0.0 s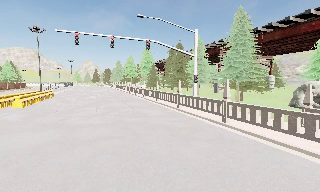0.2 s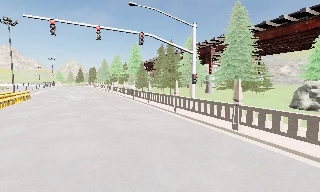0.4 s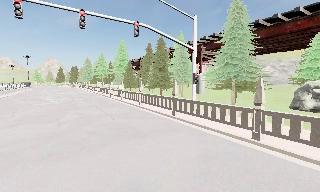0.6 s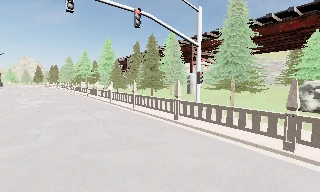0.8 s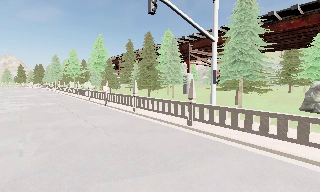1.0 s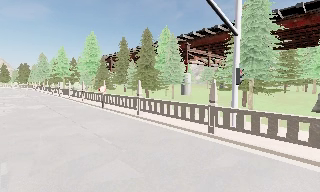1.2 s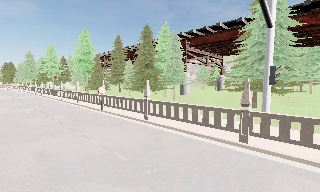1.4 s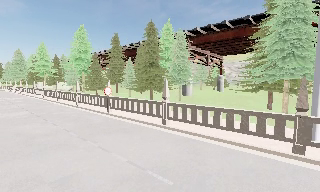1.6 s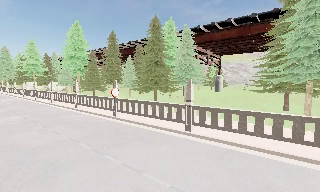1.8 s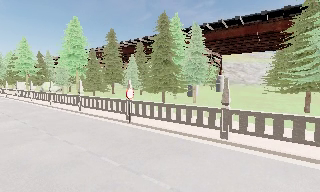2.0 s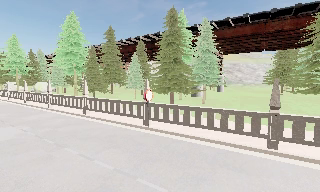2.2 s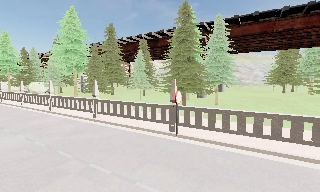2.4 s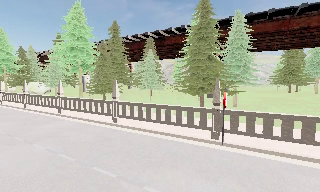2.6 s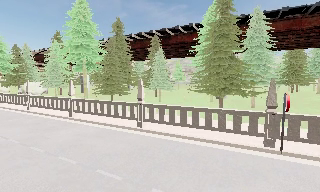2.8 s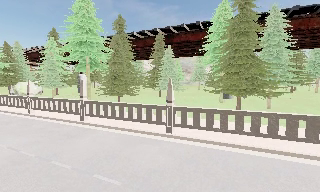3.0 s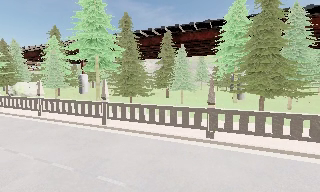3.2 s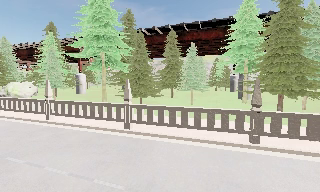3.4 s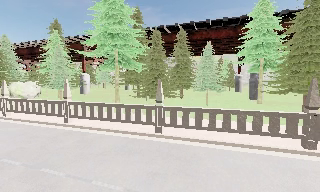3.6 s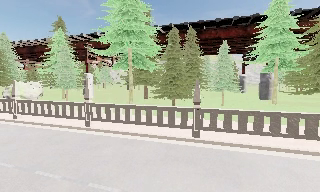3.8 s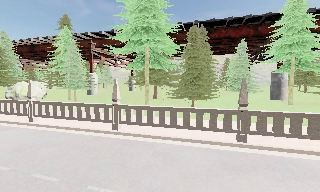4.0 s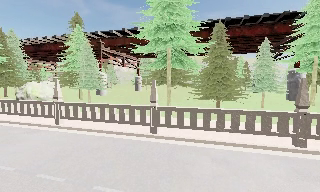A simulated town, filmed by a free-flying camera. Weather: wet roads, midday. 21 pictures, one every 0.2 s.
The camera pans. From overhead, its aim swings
clockwise.
0.0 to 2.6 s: The camera pans to its right, which is clockwise from overhead, by about 40 degrees. It travels to its left and forward, about 25 m, so close, fixed things drift to the right.
2.6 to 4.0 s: The camera pans to its right, which is clockwise from overhead, by about 10 degrees. It travels to its left, about 15 m, so close, fixed things drift to the right.
The film runs forward here.
